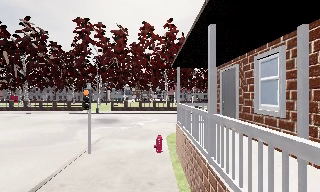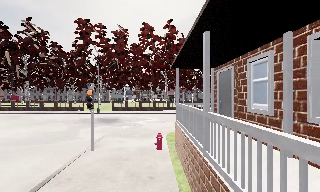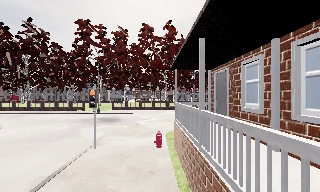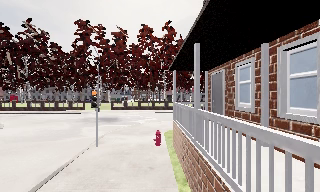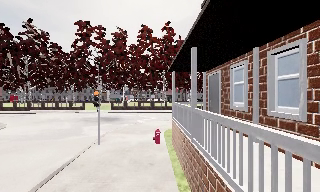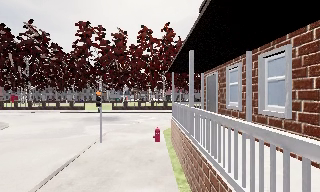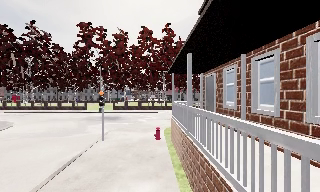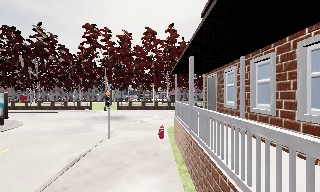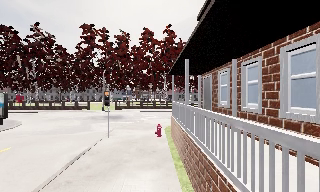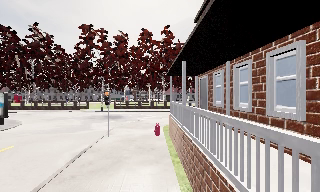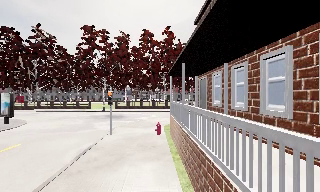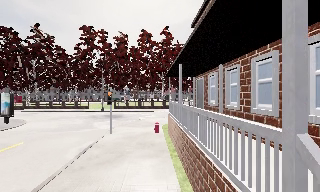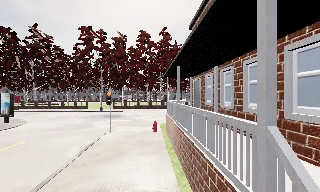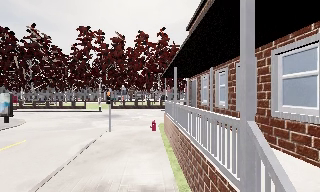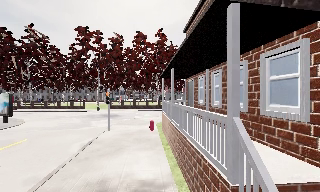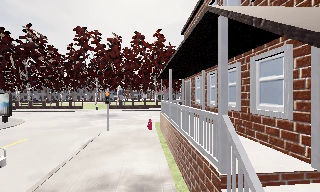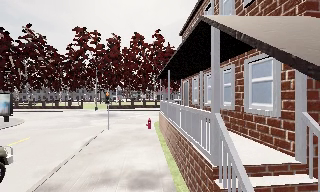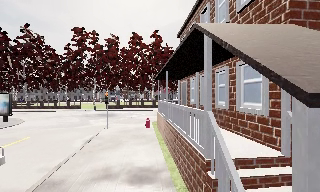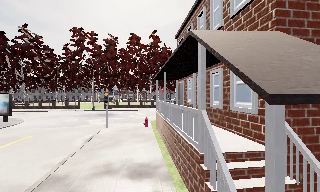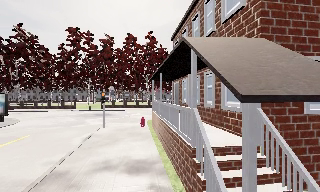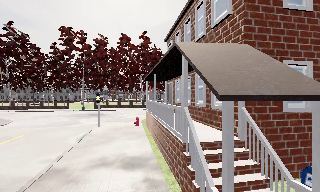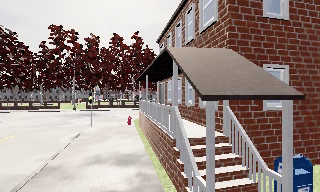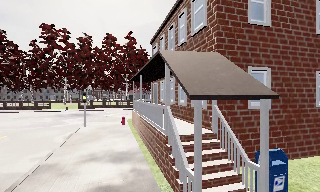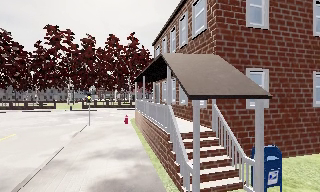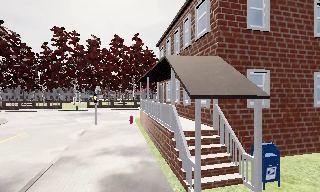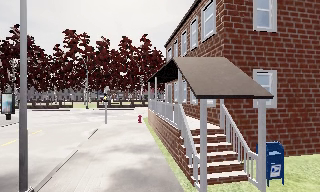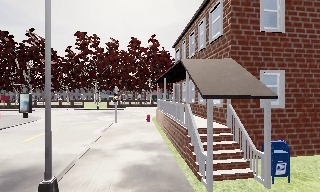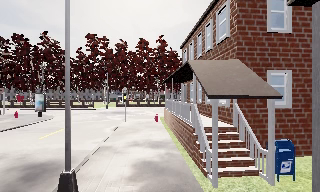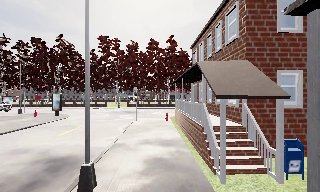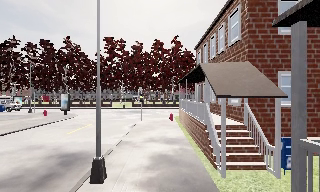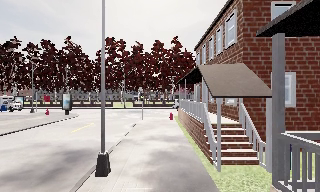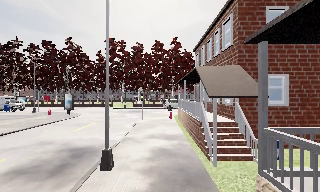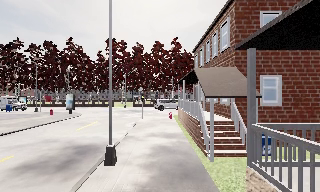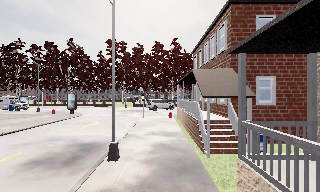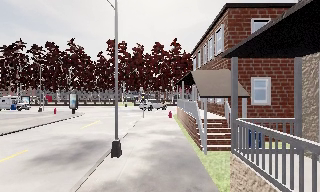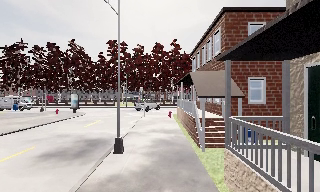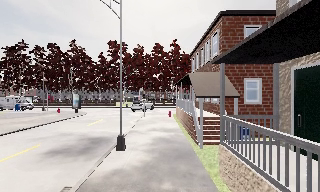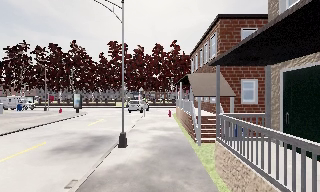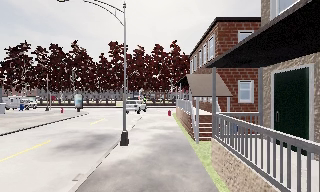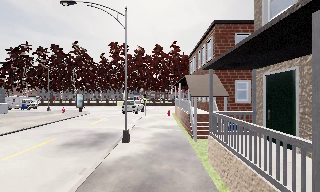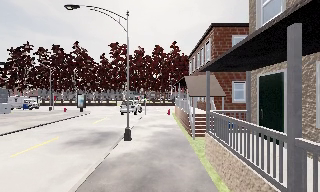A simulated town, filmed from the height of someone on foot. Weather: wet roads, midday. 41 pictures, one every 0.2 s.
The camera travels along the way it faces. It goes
backward.
0.0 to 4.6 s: The camera swings to its right by about 15 degrees, and the scene slides to the left. It travels backward, about 8 m, so what stands in front gets smaller.
4.6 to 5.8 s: The scene slides to the right, as the camera pans about 15 degrees to its left. It travels backward, about 2 m, so what stands in front gets smaller.
5.8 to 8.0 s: The camera travels backward, about 4.5 m, so what stands in front gets smaller.
The film runs backward here.
